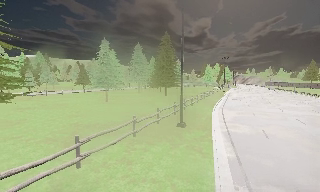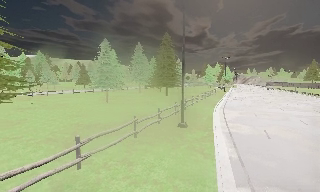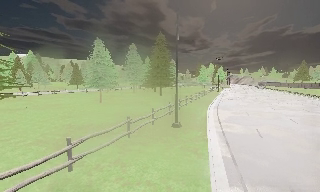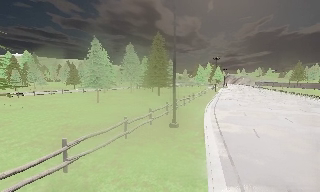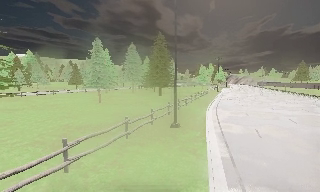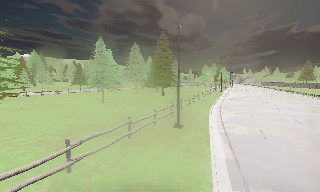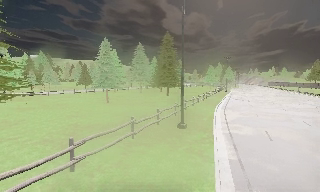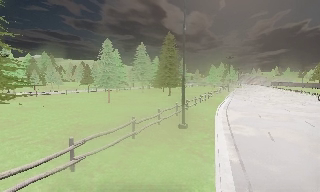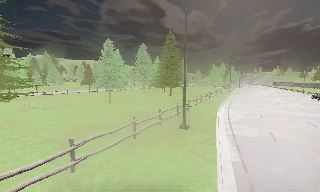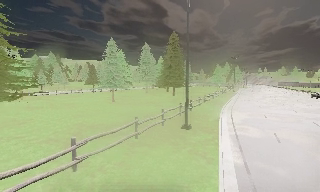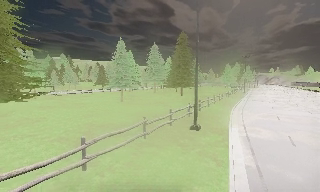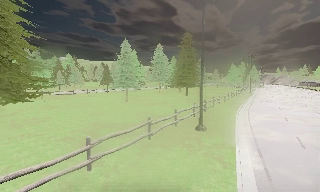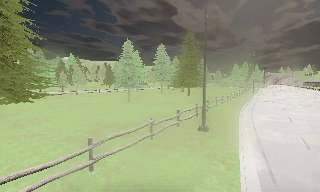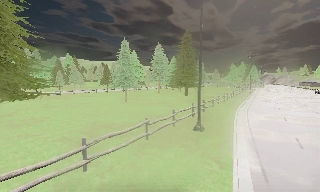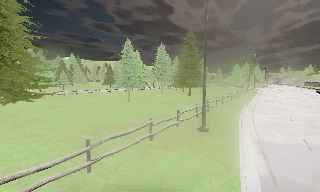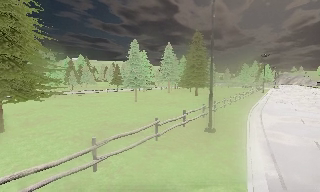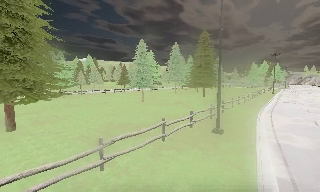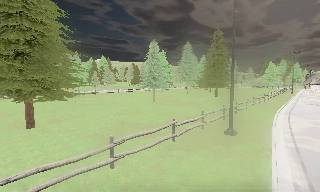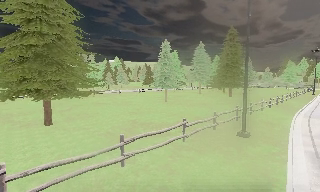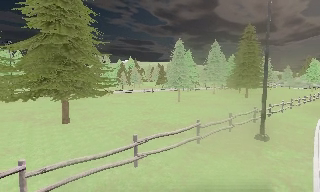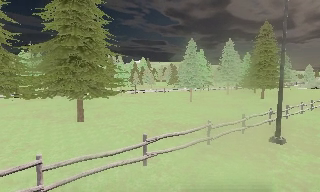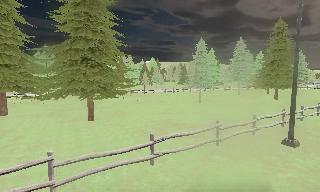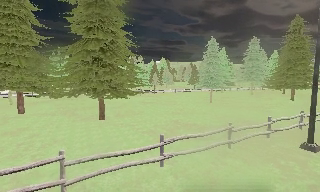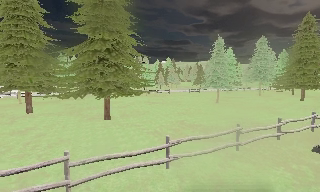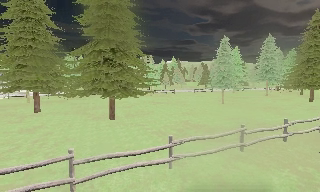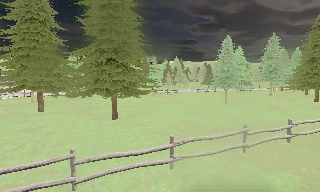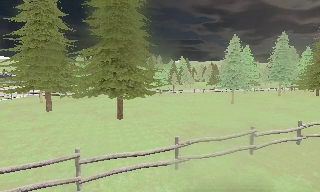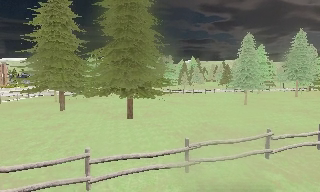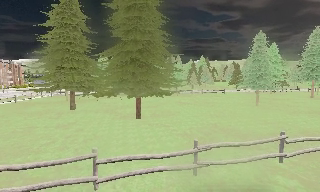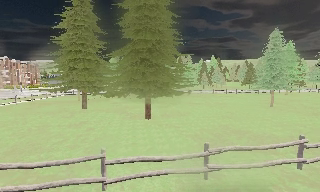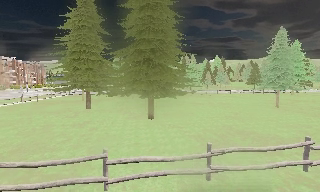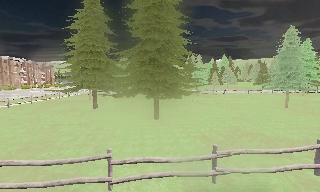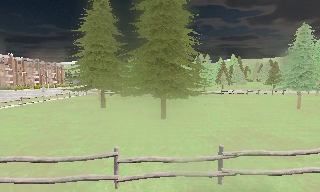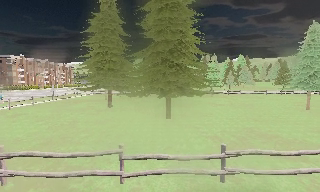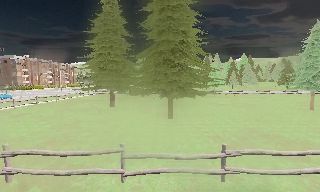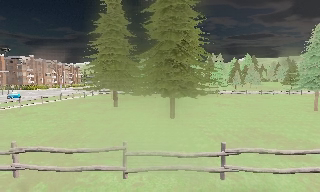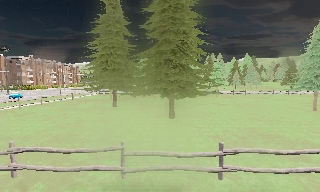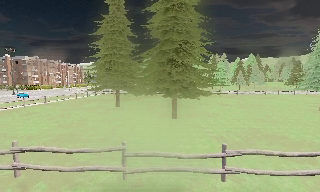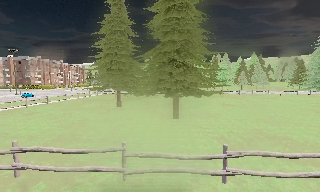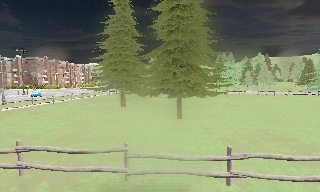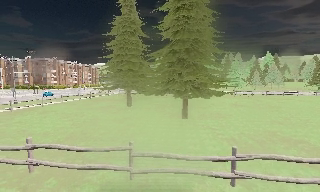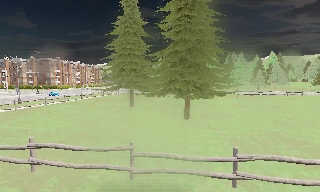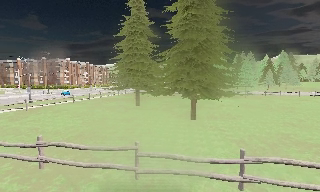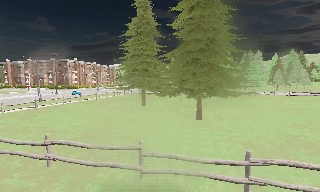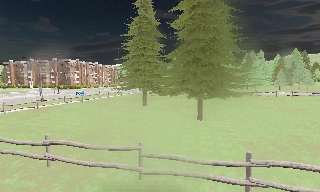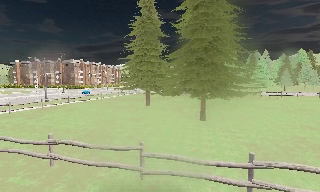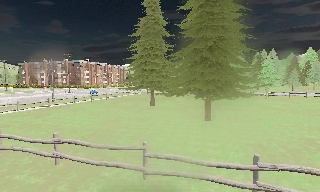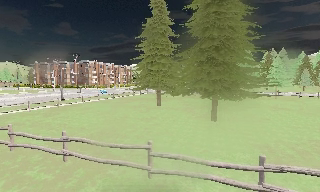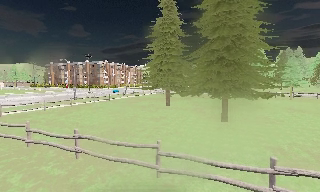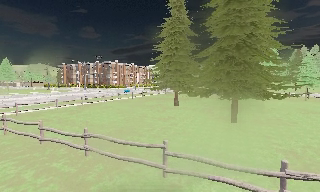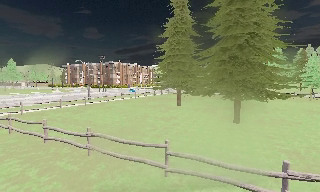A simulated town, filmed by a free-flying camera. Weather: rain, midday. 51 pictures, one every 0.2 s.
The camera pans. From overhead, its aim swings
counterclockwise.
The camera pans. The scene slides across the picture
to the right.
0.0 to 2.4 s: The camera travels forward, about 0.5 m, so what stands in front looms larger.
2.4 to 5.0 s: The camera pans to its left, which is counterclockwise from overhead, by about 35 degrees. It travels to its right and forward, about 1 m.
5.0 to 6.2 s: The camera swings to its left by about 15 degrees, and the scene slides to the right. It travels forward, about 0.5 m, so what stands in front looms larger.
6.2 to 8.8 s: The camera swings to its left by about 20 degrees, and the scene slides to the right. It travels to its right, about 1 m.
8.8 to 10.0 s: The scene slides to the right, as the camera pans about 15 degrees to its left.
The film runs forward here.
